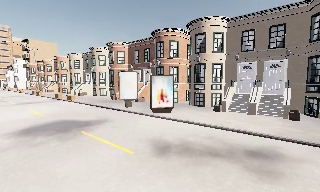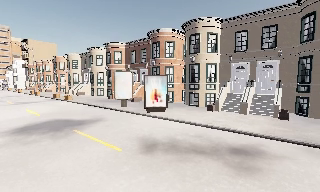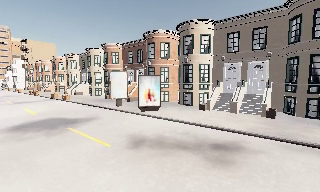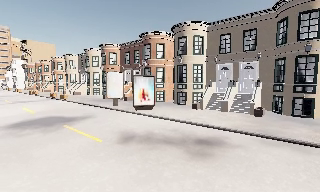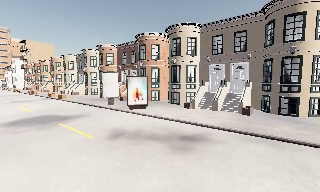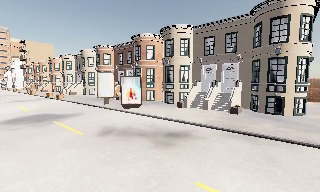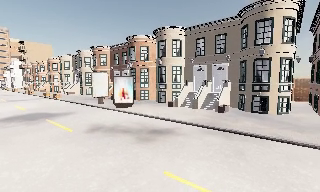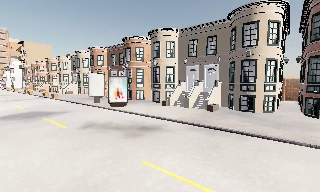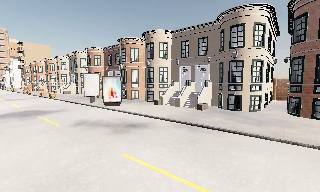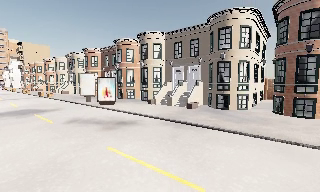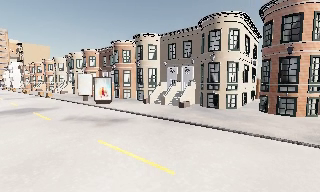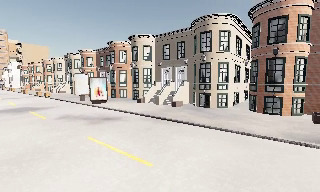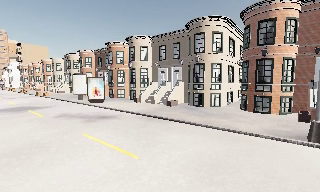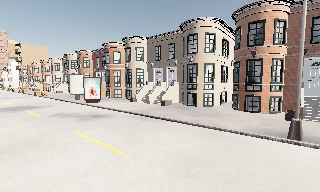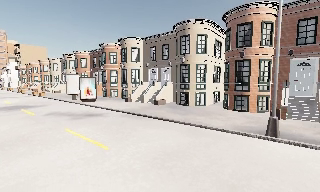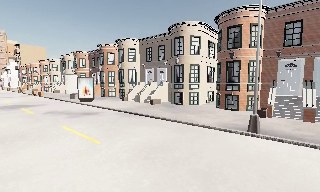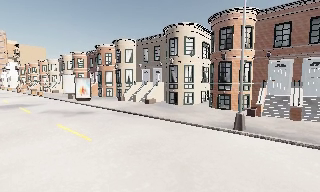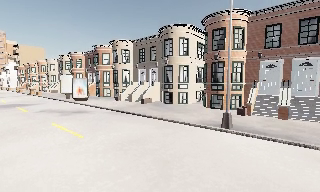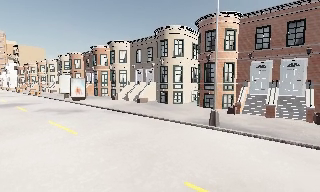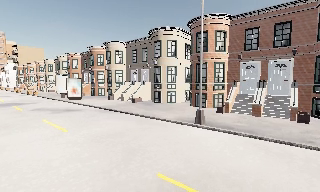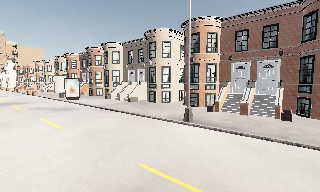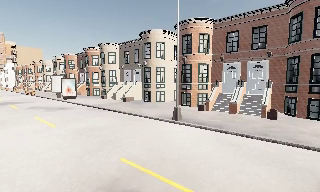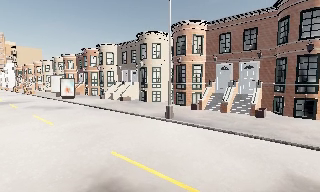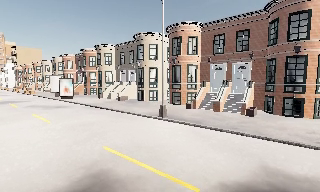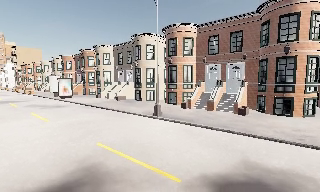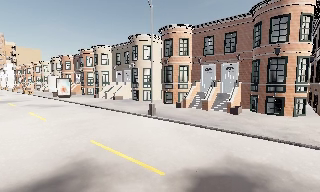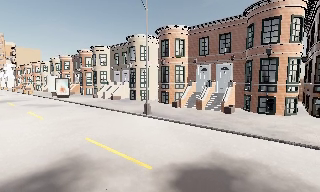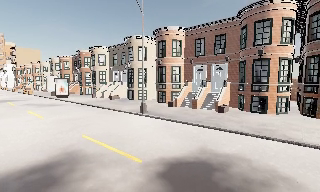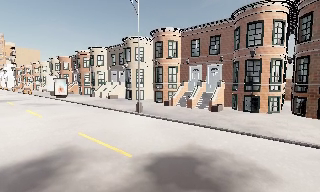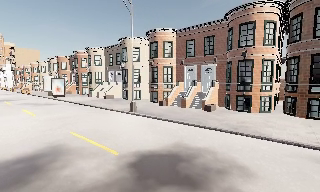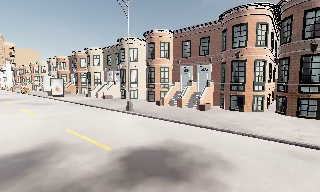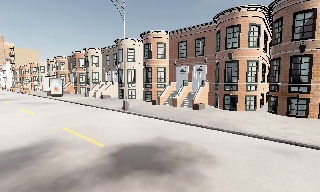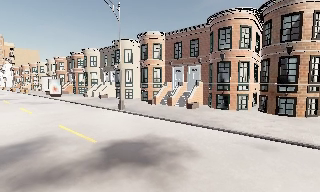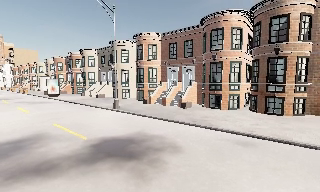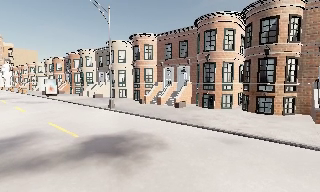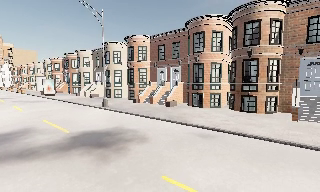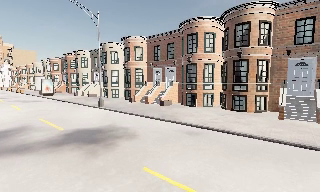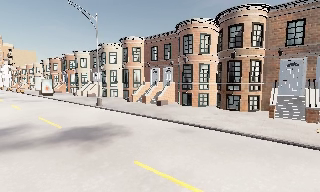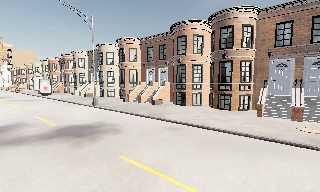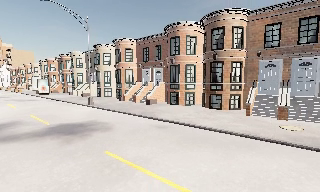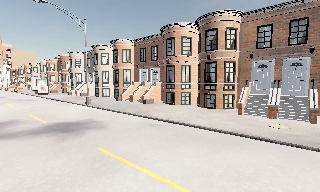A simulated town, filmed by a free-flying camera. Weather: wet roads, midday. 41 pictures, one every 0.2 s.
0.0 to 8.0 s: The camera travels to its right and backward, about 25 m, so close, fixed things drift to the left.
The film runs forward here.
